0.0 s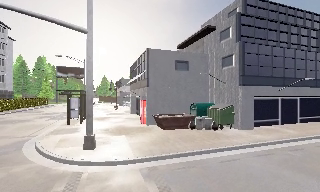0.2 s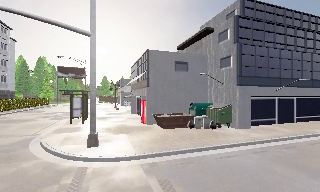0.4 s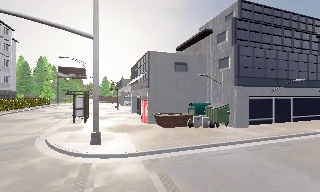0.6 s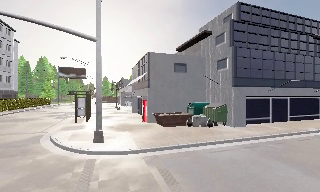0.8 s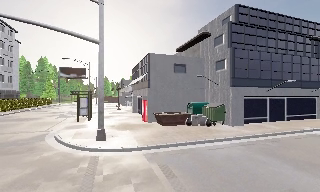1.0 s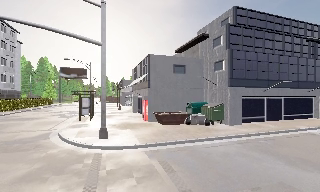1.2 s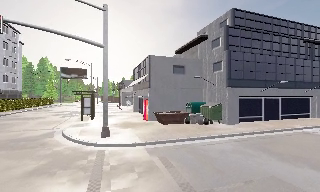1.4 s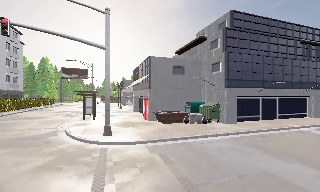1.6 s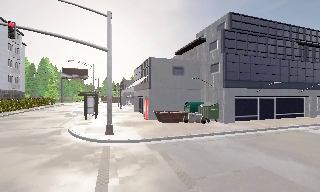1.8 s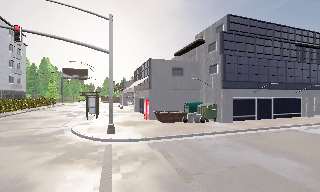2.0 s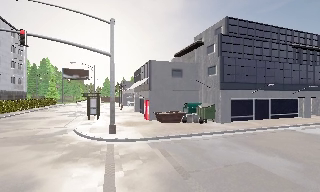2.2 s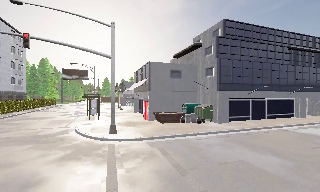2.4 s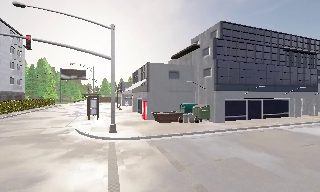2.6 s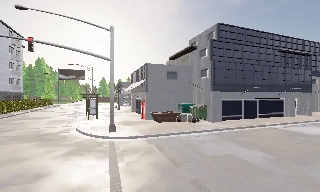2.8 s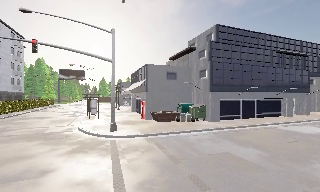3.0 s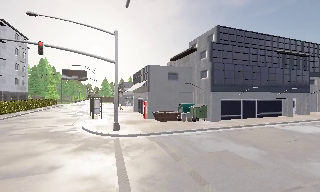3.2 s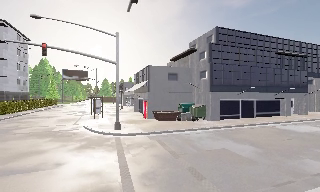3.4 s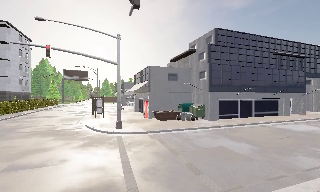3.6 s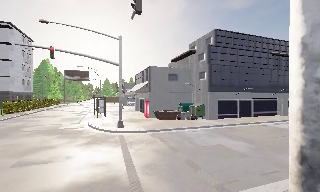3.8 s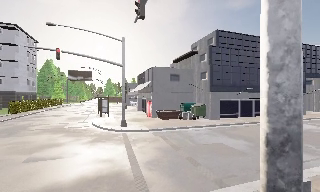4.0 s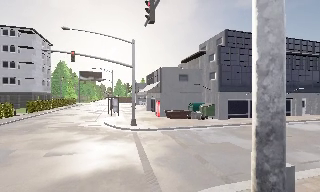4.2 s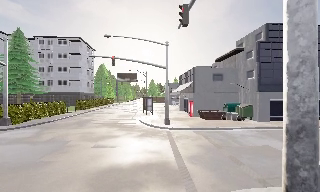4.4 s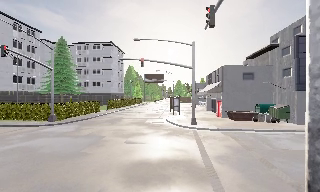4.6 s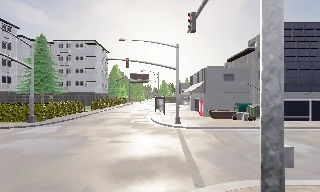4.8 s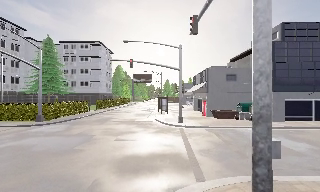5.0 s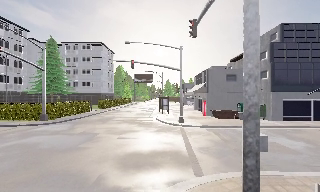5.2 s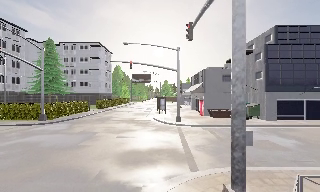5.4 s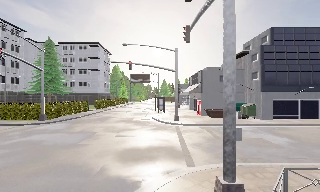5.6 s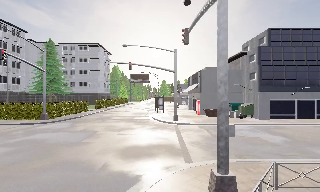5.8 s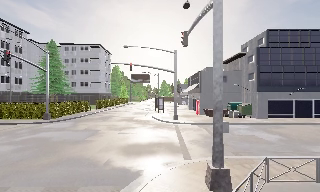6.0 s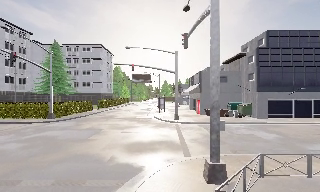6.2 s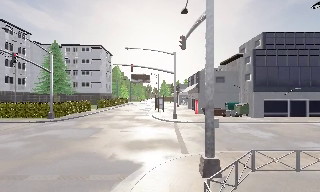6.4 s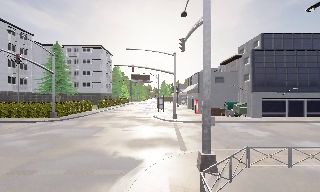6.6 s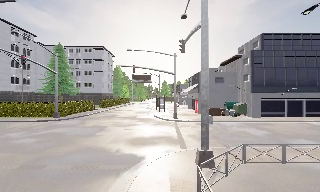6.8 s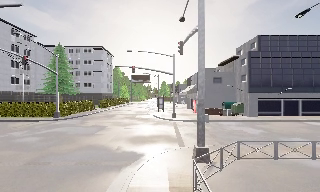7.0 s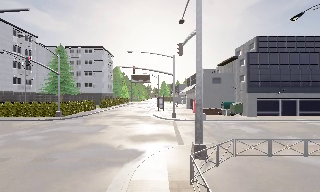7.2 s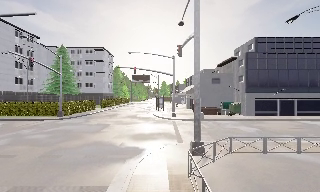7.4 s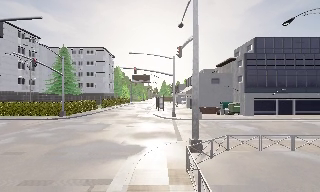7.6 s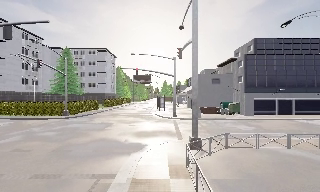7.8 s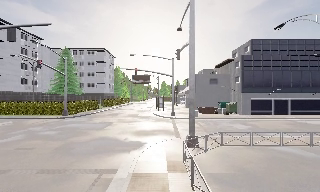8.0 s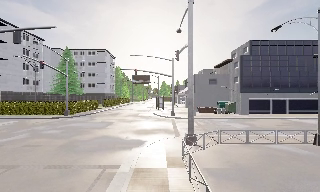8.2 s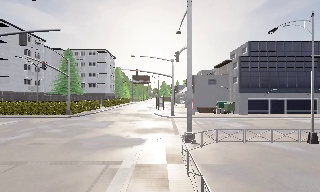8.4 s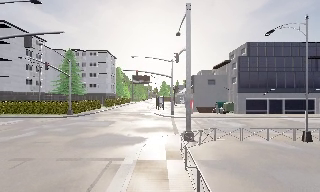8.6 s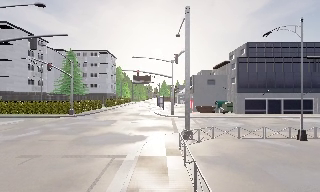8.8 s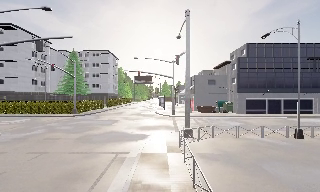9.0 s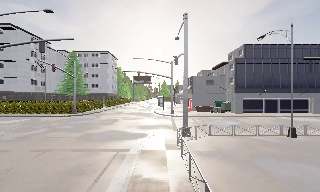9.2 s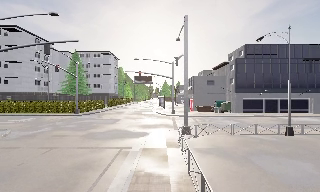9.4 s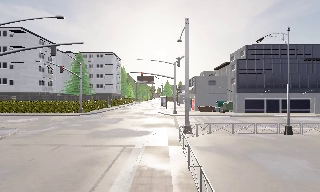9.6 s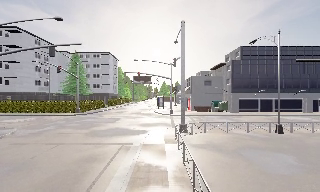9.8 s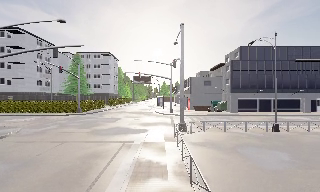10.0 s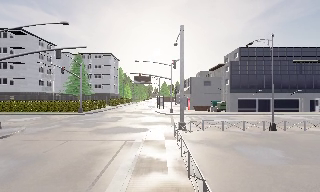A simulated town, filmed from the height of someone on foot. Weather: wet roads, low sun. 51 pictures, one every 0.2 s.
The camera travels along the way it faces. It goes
backward.
0.0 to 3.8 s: The camera travels backward, about 7 m, so what stands in front gets smaller.
3.8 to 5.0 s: The camera pans to its left, which is counterclockwise from overhead, by about 20 degrees. It travels backward, about 2 m, so what stands in front gets smaller.
5.0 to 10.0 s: The camera travels backward, about 9 m, so what stands in front gets smaller.
The film runs backward here.
